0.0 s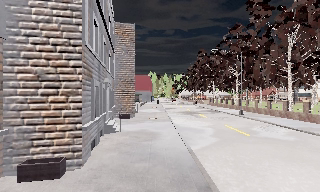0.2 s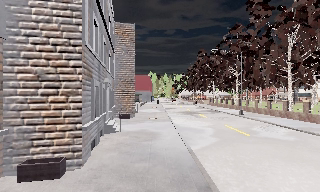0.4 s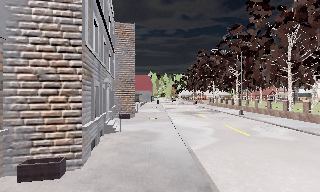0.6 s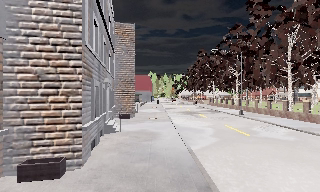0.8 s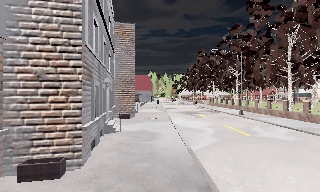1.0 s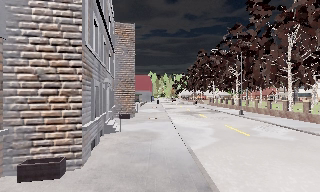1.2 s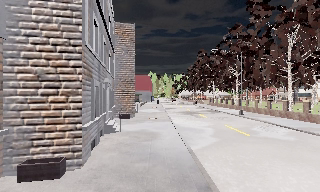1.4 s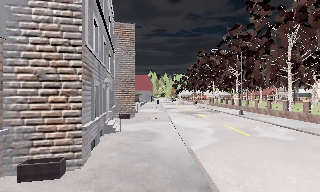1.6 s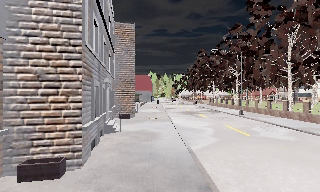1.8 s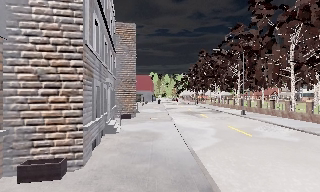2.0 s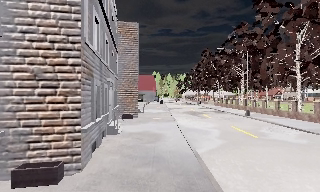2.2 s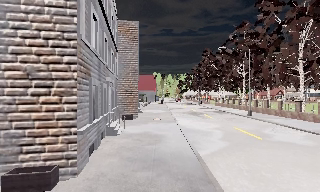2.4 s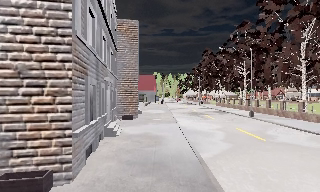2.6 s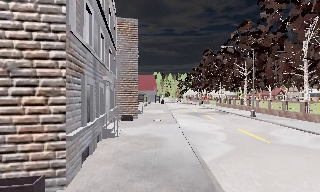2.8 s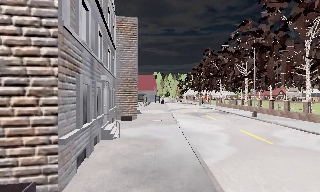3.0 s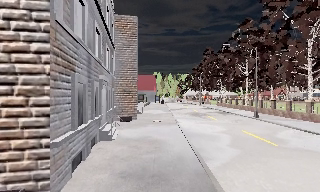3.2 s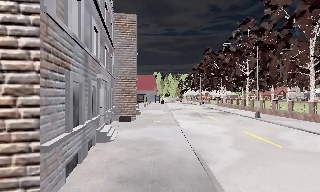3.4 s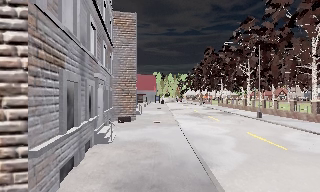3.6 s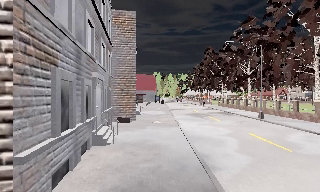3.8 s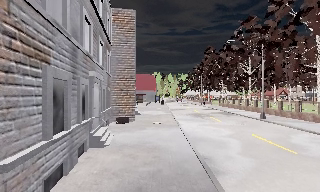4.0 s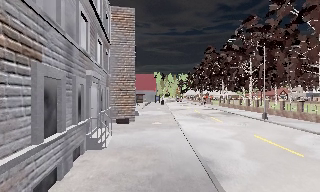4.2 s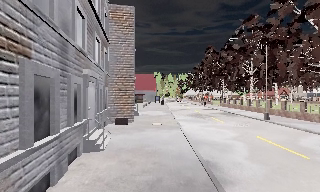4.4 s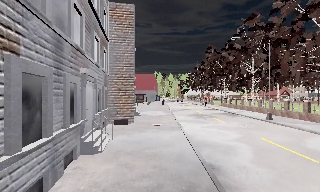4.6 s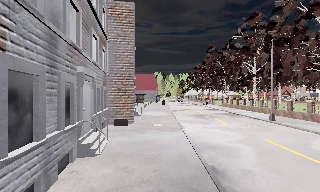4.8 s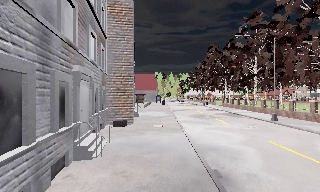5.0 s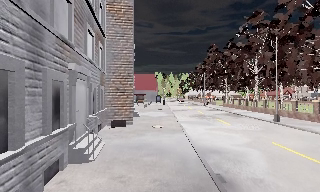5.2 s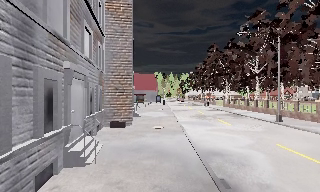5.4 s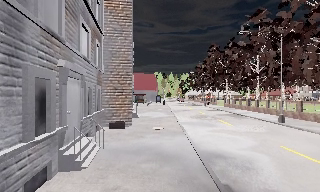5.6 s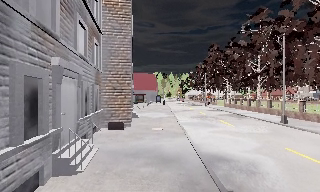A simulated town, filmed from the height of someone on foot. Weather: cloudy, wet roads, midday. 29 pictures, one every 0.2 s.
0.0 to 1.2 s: The camera keeps its place and its aim.
1.2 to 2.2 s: The camera travels forward, about 0.5 m, so what stands in front looms larger. It gains speed.
2.2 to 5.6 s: The camera travels forward, about 4.5 m, so what stands in front looms larger.
The film runs forward here.
